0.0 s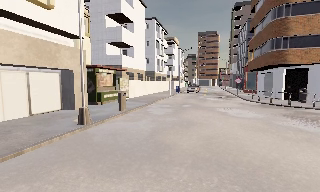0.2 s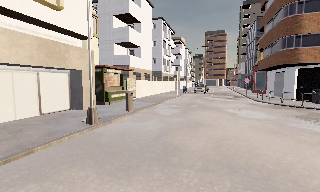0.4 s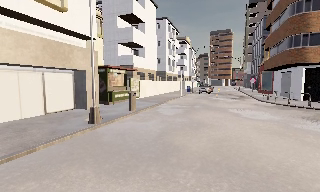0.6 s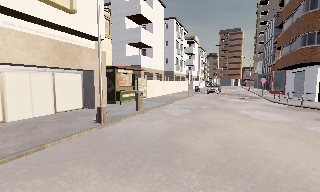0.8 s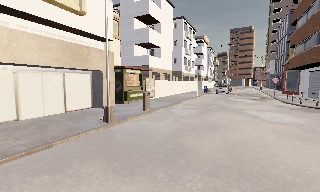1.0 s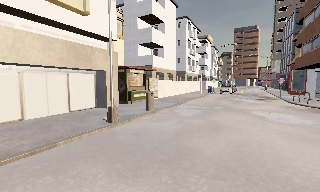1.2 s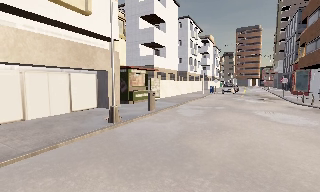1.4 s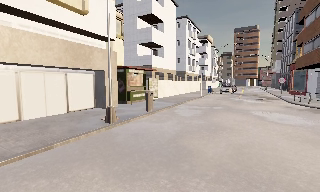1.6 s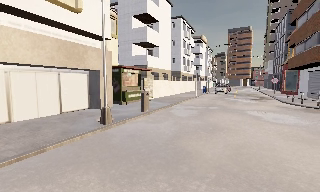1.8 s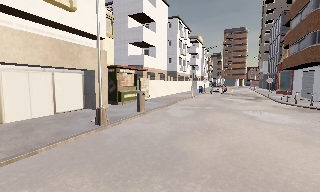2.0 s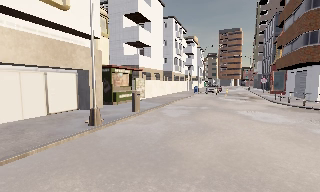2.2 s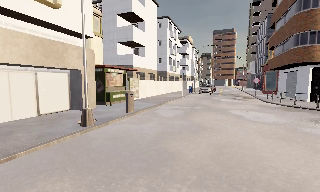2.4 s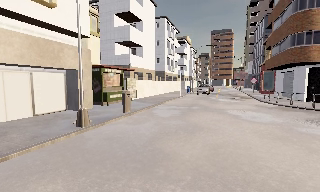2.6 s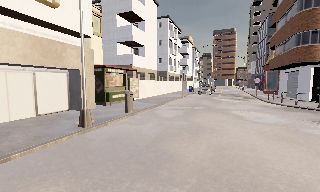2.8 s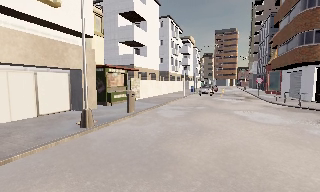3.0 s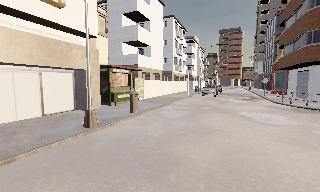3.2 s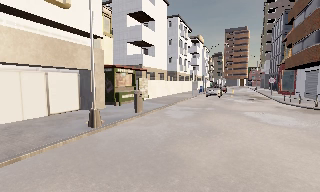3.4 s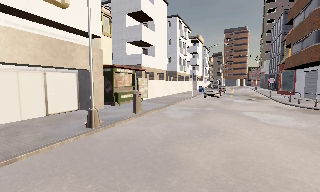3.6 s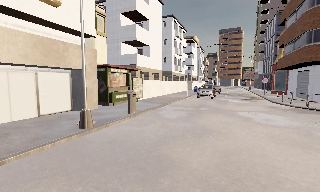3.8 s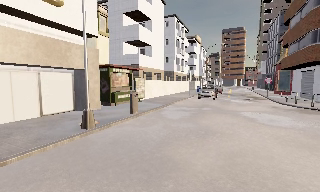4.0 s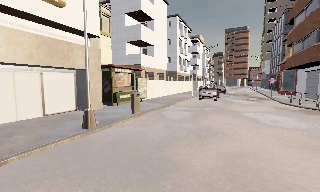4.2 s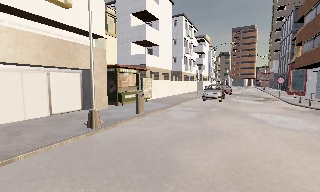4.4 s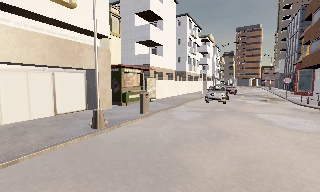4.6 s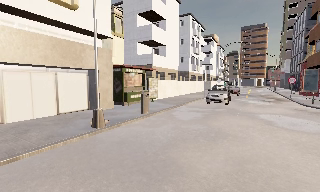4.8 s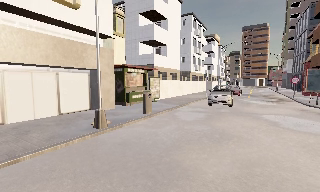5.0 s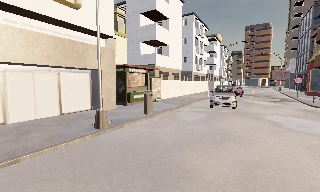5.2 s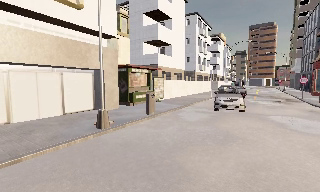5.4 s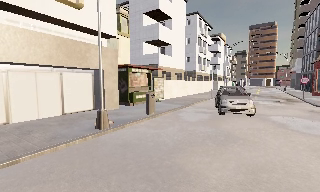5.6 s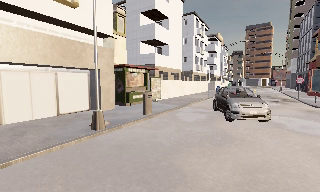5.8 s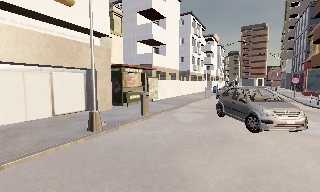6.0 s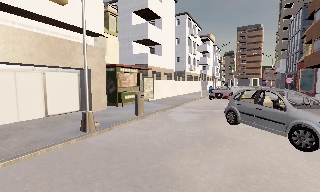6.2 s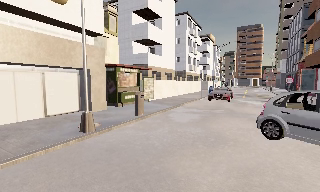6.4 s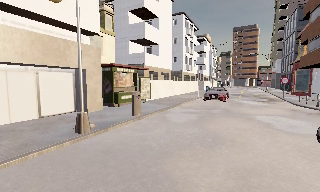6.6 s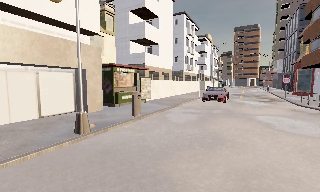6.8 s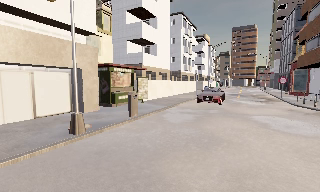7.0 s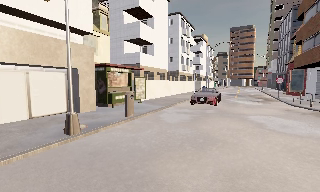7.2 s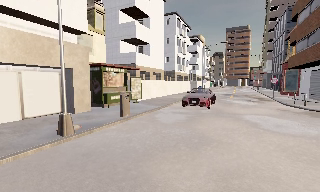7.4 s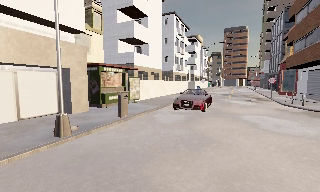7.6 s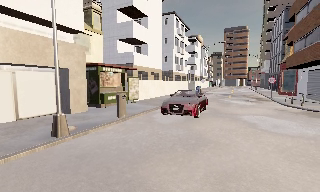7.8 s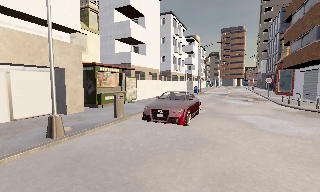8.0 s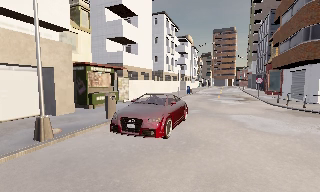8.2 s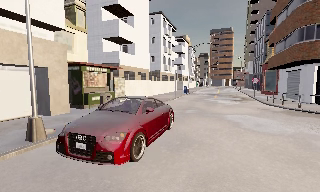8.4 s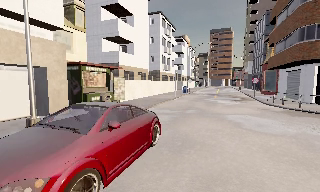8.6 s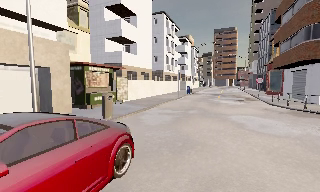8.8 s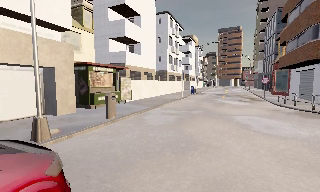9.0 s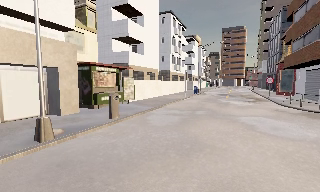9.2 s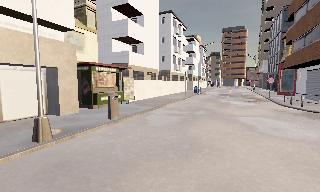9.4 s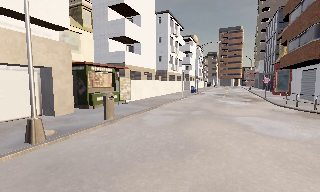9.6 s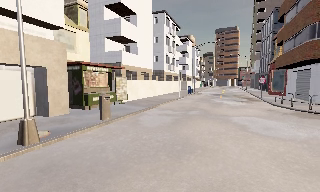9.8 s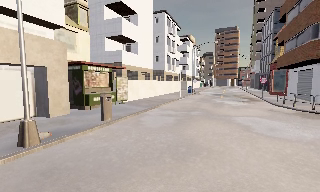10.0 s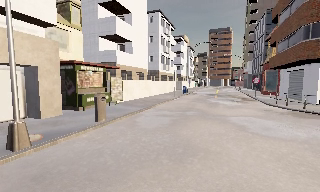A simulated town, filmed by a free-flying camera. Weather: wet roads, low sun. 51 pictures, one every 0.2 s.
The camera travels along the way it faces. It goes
forward.
0.0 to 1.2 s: The scene slides to the right, as the camera pans about 10 degrees to its left.
1.2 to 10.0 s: The camera travels forward and to its right, about 2.5 m, so what stands in front looms larger.
The film runs forward here.
